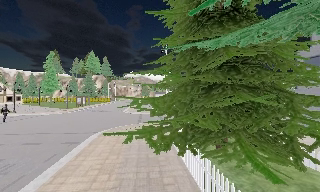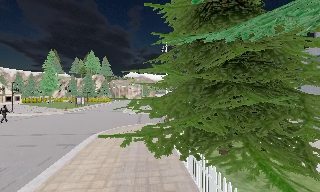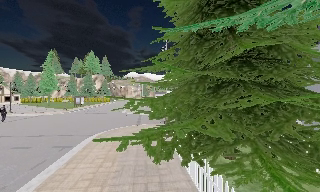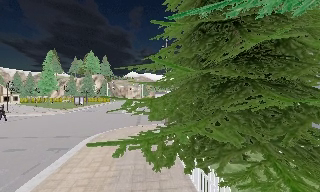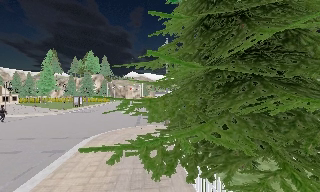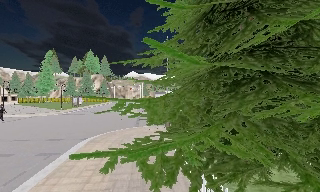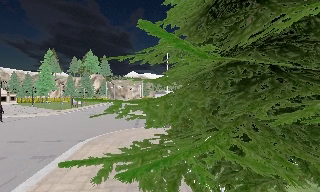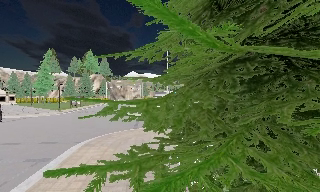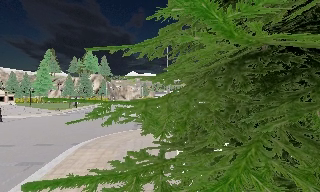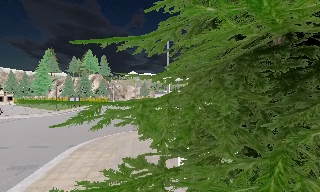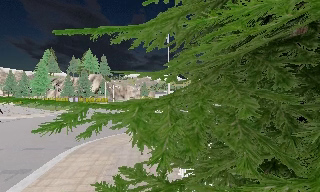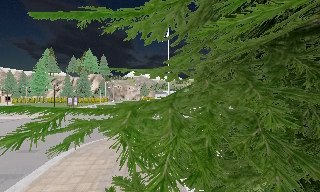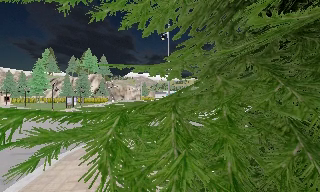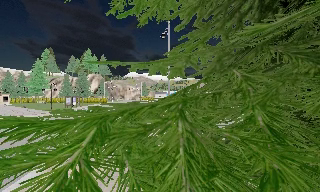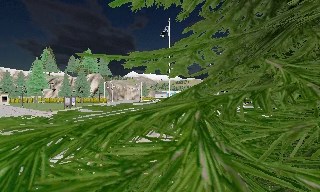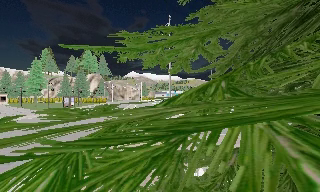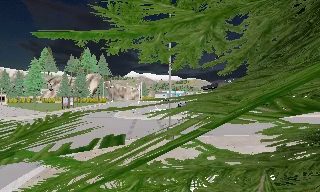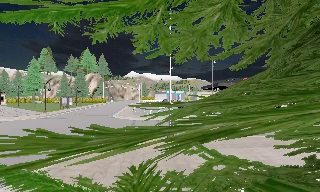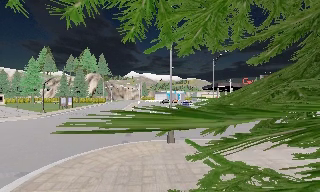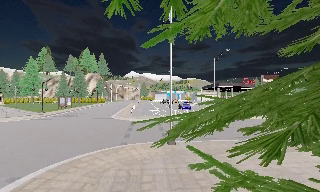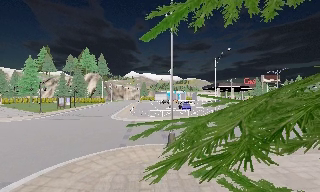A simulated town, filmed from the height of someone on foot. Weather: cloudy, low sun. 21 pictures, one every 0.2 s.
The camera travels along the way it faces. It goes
forward.
0.0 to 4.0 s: The camera travels forward, about 7 m, so what stands in front looms larger.
The film runs forward here.
